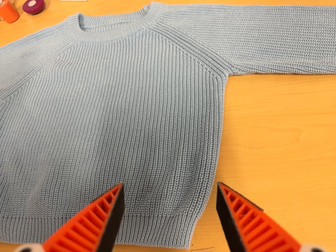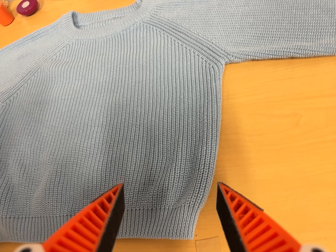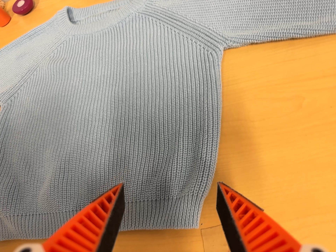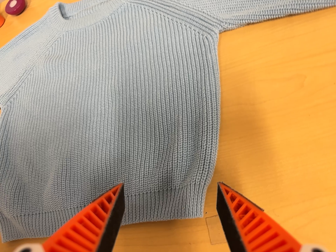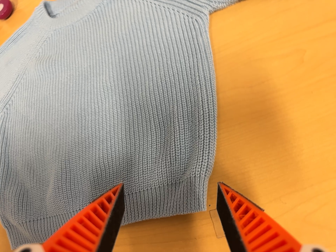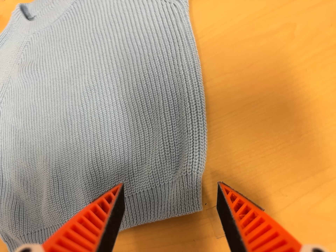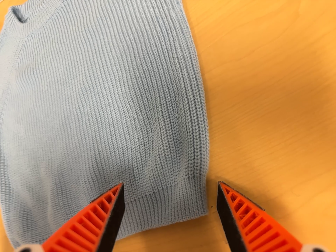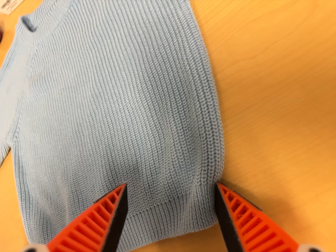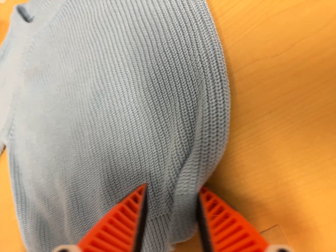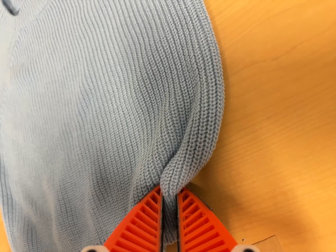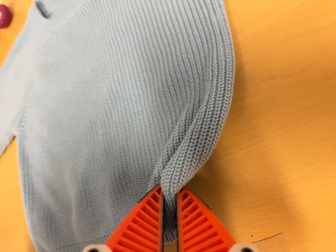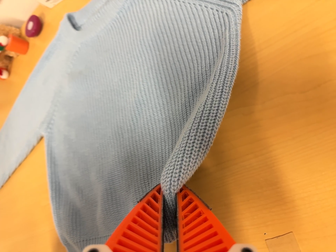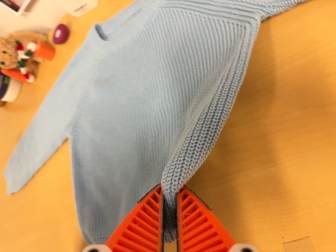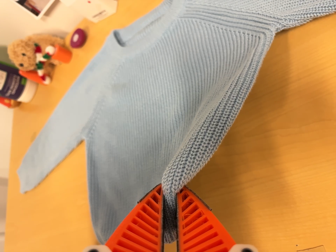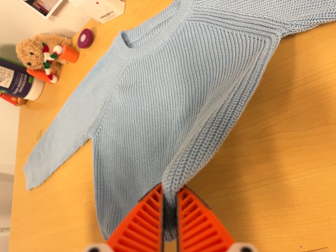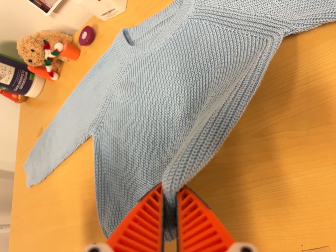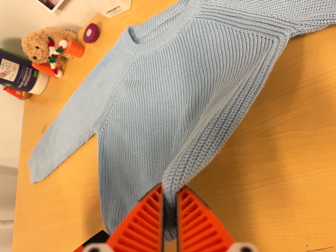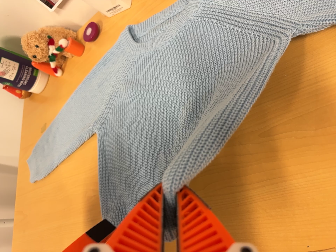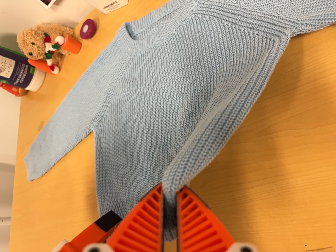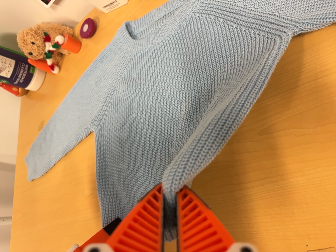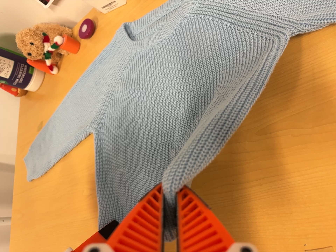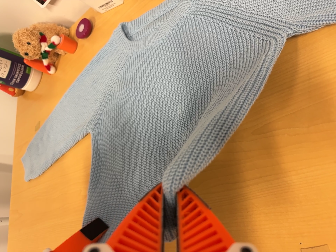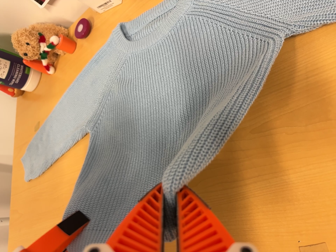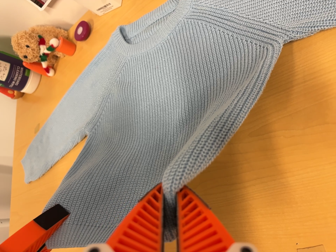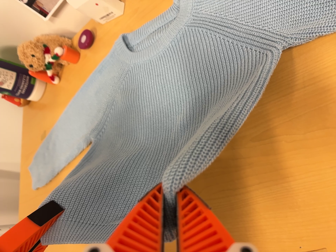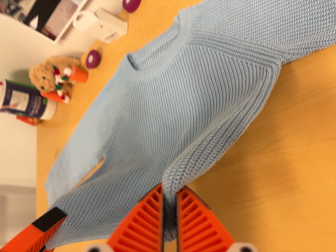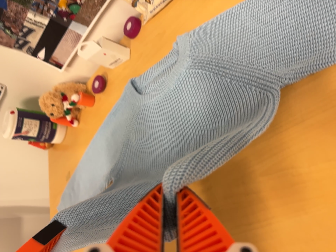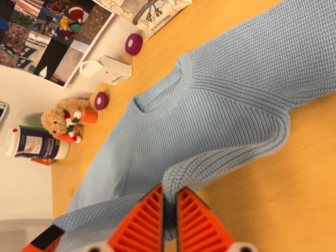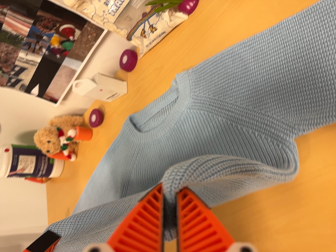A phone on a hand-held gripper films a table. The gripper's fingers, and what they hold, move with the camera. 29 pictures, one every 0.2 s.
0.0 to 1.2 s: The camera pans to its left by about 10 degrees. It travels to its right and forward, about 10 cm. Its aim tips toward the bottom of its view by about 10 degrees, and the scene shifts upward. It rolls about its line of sight by about 25 degrees, and the scene rotates counterclockwise.
1.2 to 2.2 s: The camera shifts only a little, or ends up much as it began.
2.2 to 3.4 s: The camera travels to its left, about 6 cm, so close, fixed things drift to the right.
3.4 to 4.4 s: The camera keeps its place and its aim.
4.4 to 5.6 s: The camera travels toward the top of its view, about 10 cm, so close, fixed things drift downward. It rolls about its line of sight by about 10 degrees, and the scene rotates counterclockwise.
The film runs forward here.
